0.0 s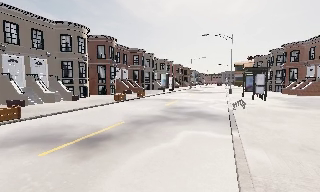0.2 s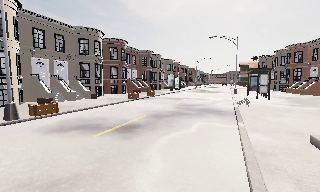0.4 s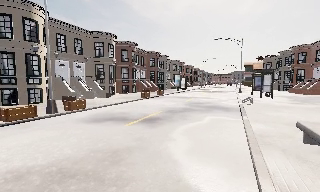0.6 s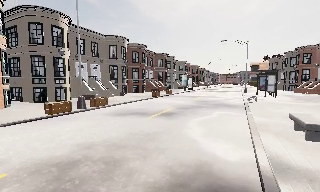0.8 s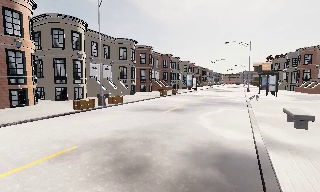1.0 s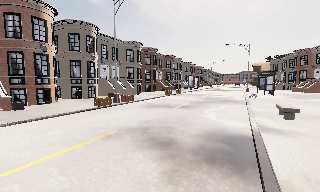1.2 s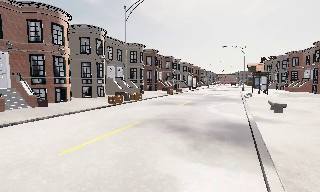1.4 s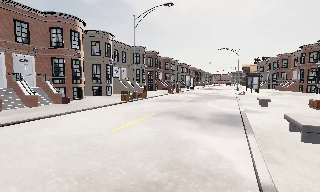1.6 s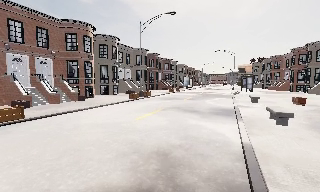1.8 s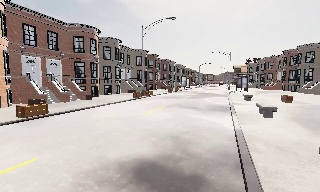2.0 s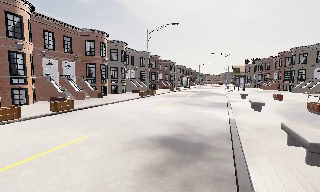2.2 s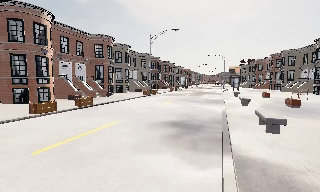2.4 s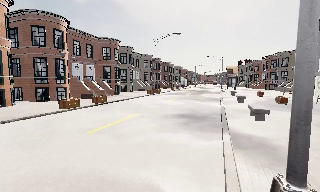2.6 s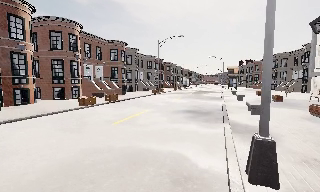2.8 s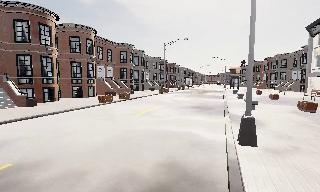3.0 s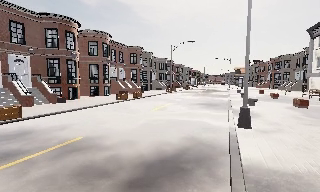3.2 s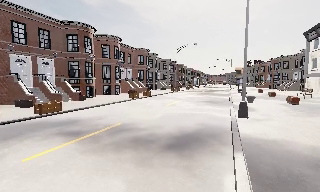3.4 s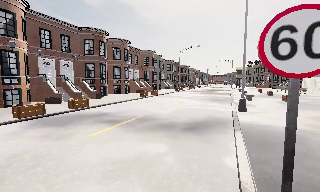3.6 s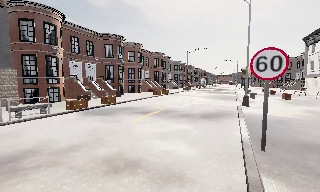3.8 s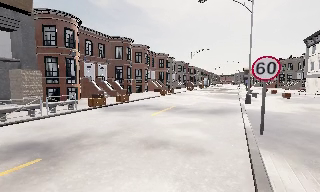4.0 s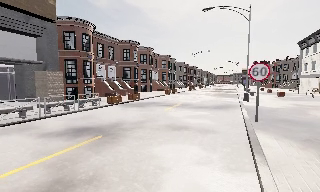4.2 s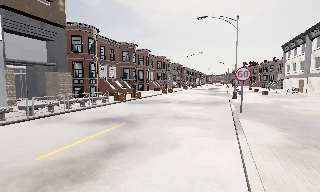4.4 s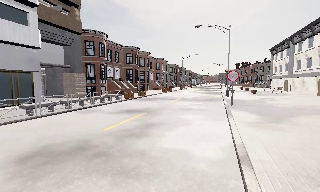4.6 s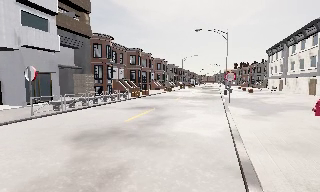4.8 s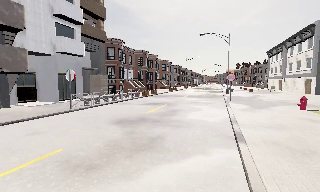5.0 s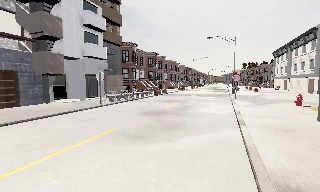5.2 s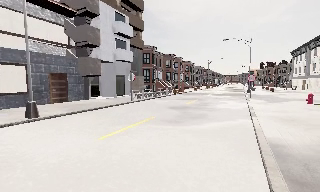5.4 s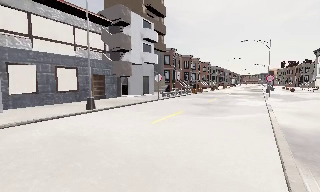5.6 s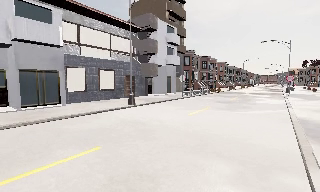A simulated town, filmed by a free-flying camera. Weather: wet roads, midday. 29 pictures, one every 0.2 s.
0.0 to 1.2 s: The camera travels backward and to its left, about 8 m, so what stands in front gets smaller.
1.2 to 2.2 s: The camera travels backward, about 8 m, so what stands in front gets smaller.
2.2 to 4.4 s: The camera travels backward and to its left, about 18 m, so what stands in front gets smaller.
4.4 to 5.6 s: The camera pans to its left, which is counterclockwise from overhead, by about 15 degrees. It travels backward and to its left, about 11 m, so what stands in front gets smaller.
The film runs backward here.
